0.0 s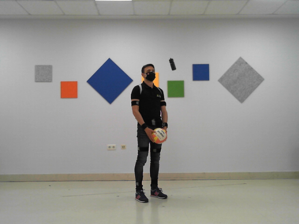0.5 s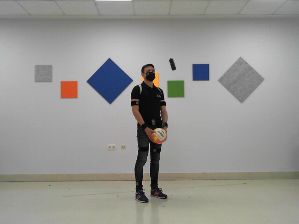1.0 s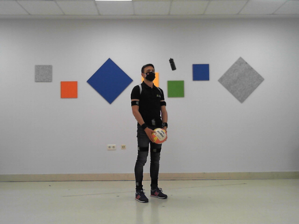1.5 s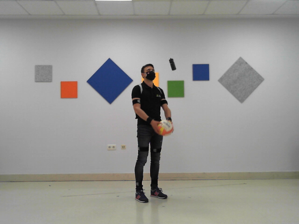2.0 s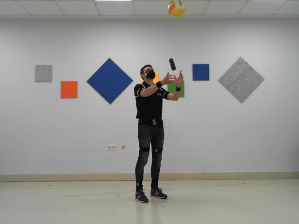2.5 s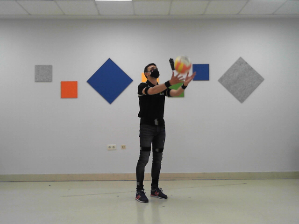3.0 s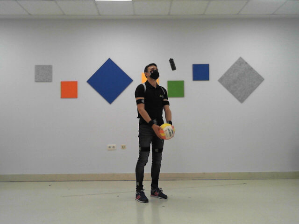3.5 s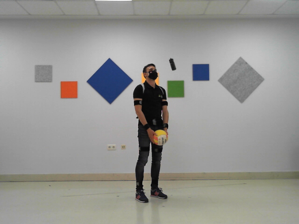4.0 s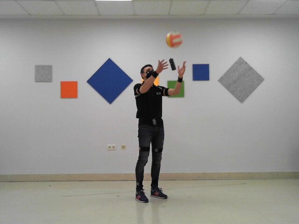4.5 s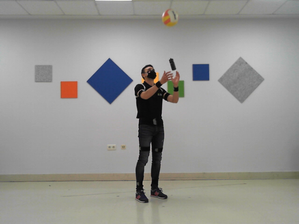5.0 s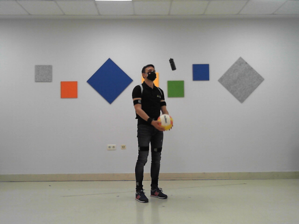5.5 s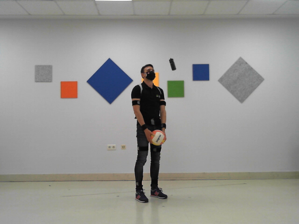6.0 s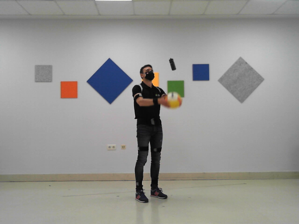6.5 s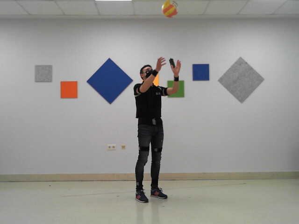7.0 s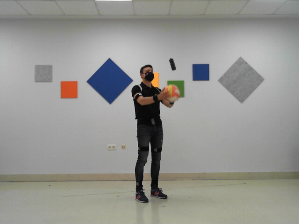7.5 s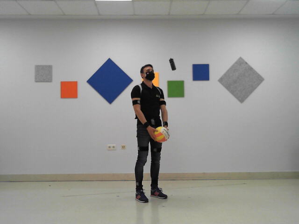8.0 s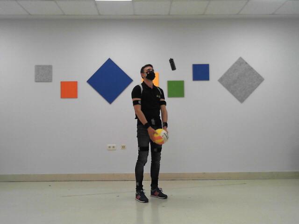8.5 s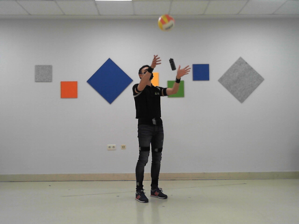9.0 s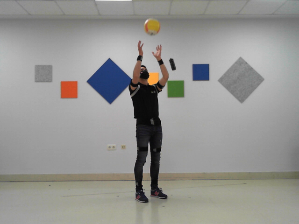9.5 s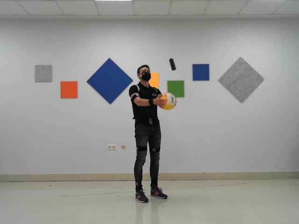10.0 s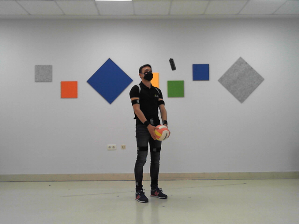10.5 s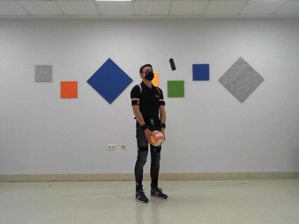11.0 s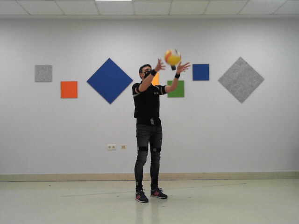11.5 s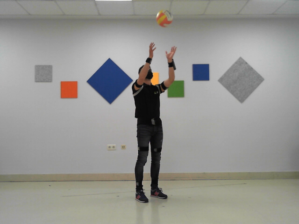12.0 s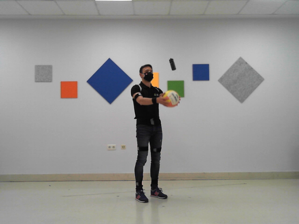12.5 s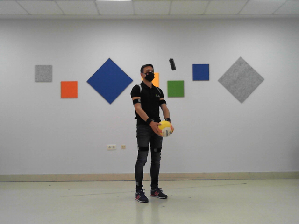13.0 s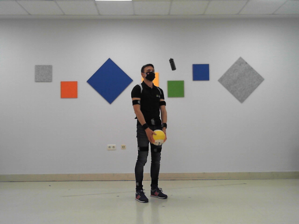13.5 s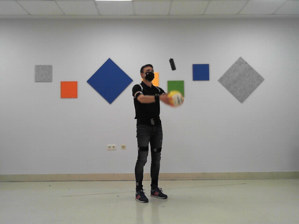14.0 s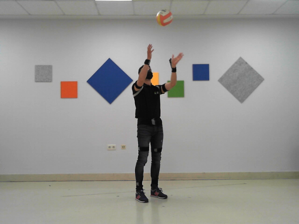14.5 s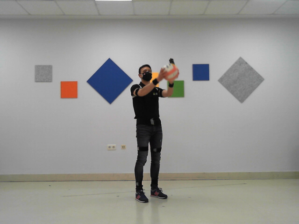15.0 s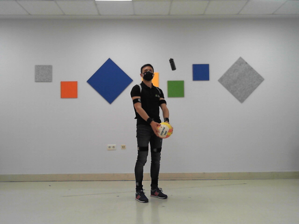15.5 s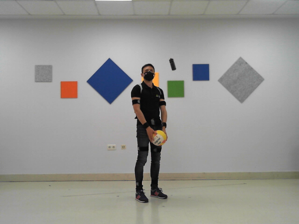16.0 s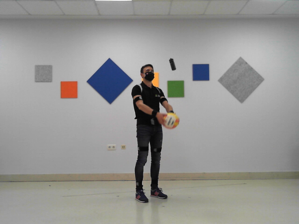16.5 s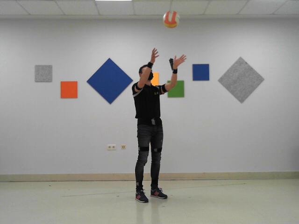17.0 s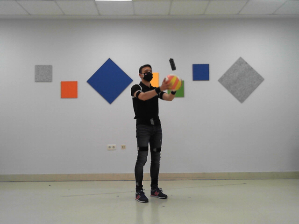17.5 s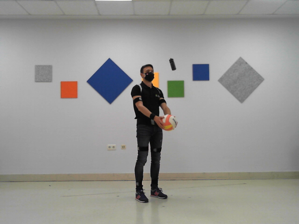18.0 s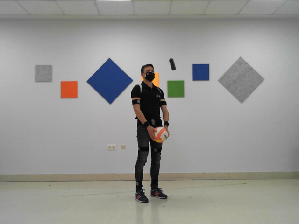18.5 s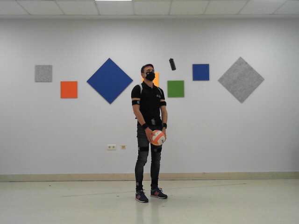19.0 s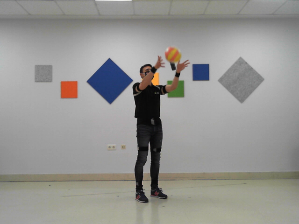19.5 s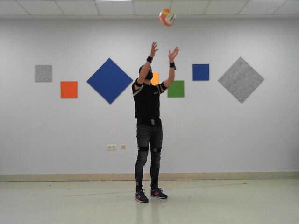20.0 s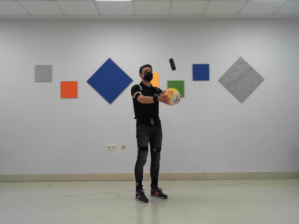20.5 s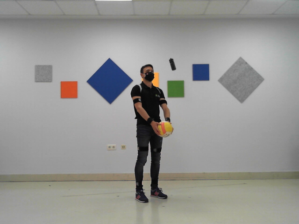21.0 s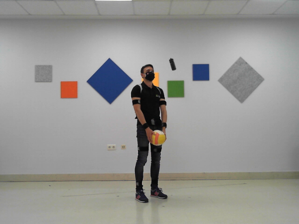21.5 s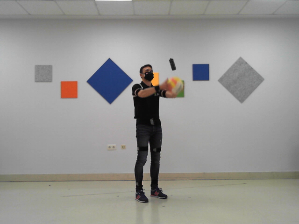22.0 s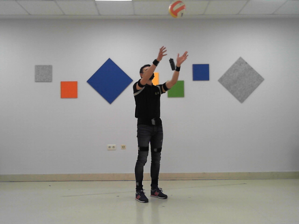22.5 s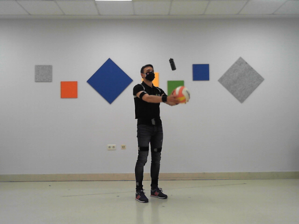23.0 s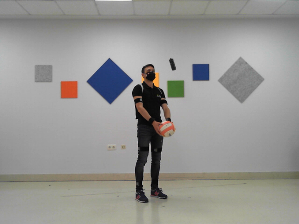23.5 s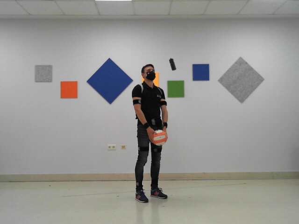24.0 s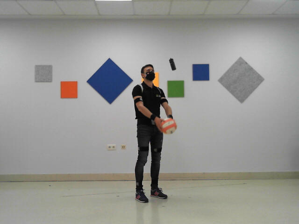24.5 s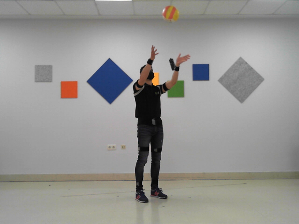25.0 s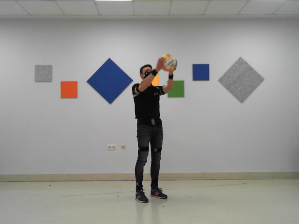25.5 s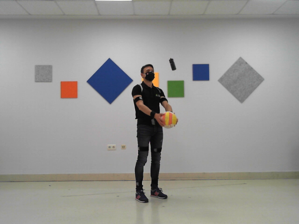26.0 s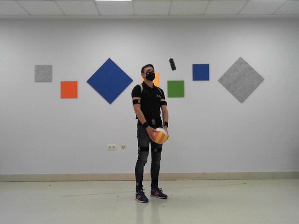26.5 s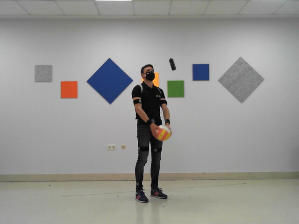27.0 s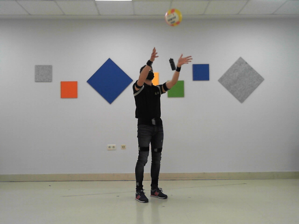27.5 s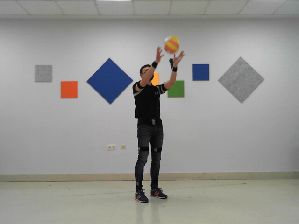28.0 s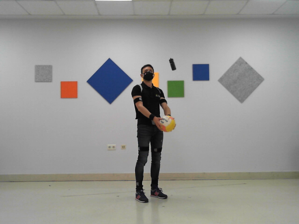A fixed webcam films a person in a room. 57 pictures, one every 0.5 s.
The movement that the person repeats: Throw up a ball and catch it.
